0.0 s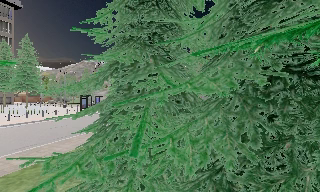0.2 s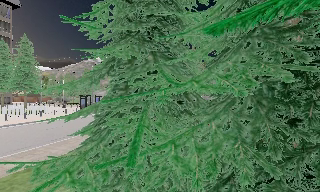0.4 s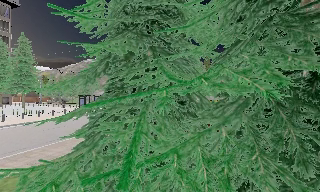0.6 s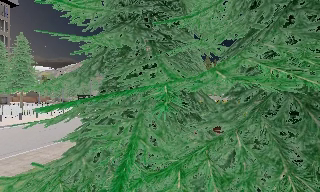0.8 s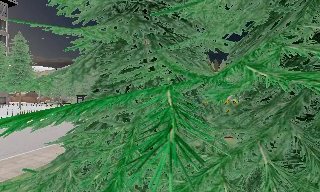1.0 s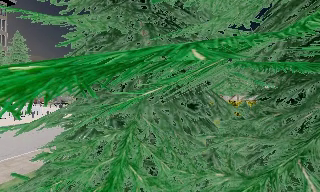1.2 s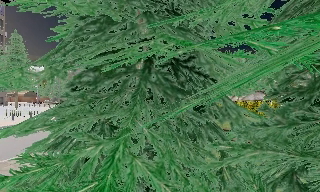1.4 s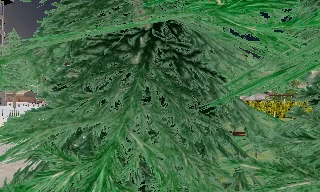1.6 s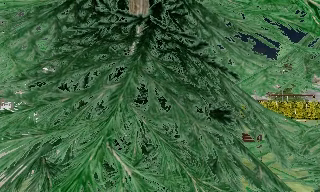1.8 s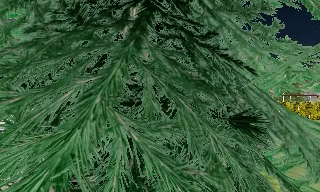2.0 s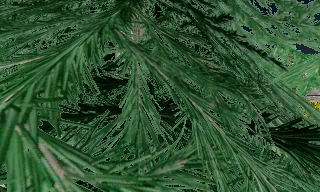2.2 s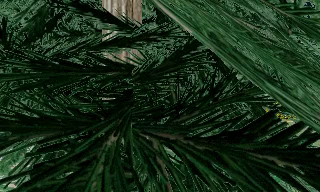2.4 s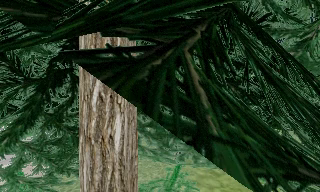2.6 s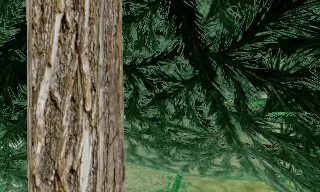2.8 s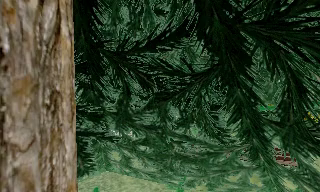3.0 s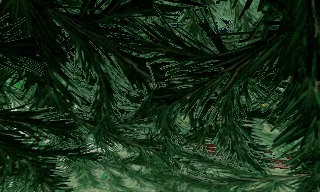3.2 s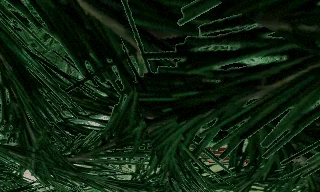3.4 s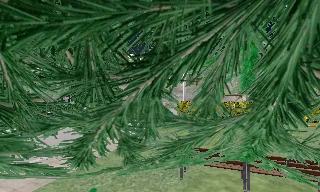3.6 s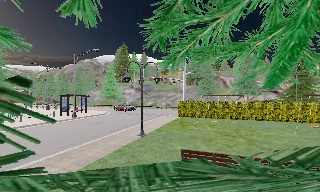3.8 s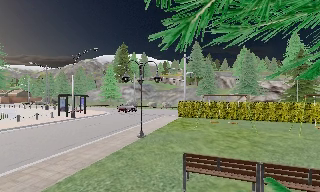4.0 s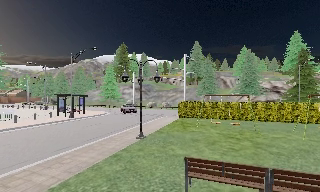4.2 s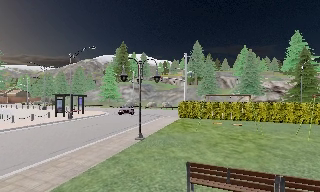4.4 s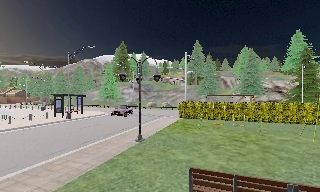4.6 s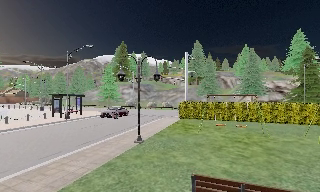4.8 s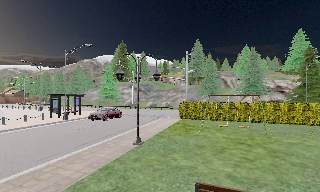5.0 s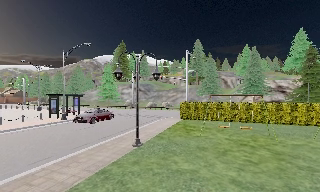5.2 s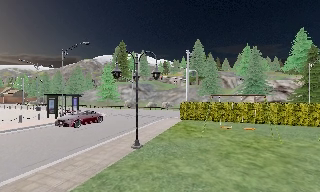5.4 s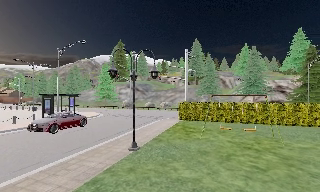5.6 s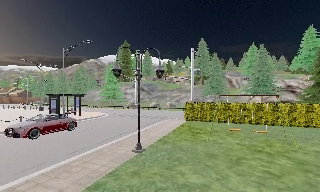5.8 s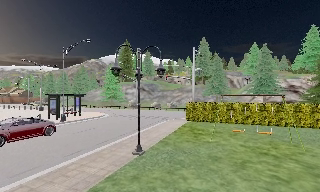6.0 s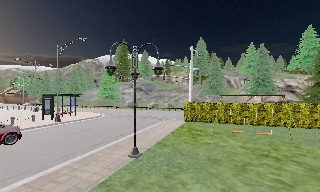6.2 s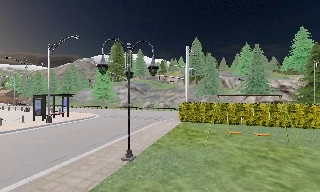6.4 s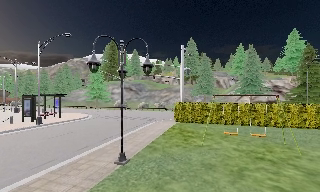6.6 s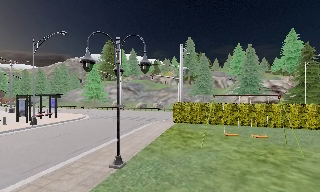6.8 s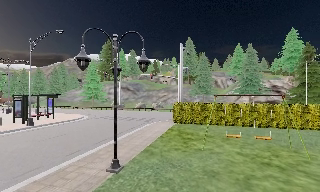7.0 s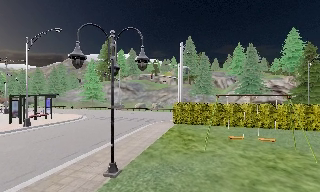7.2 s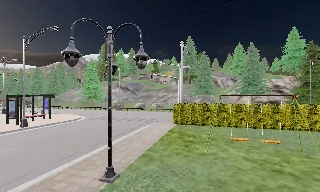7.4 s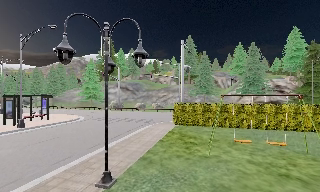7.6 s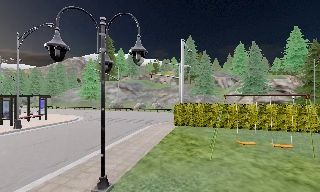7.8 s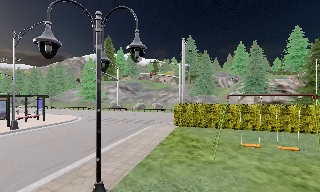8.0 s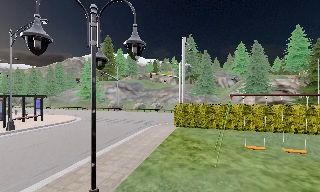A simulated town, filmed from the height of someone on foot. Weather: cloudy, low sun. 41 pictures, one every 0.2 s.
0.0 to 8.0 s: The camera travels forward, about 12 m, so what stands in front looms larger.
The film runs forward here.
